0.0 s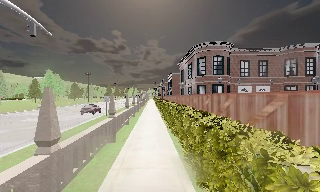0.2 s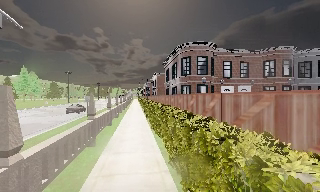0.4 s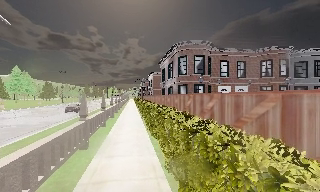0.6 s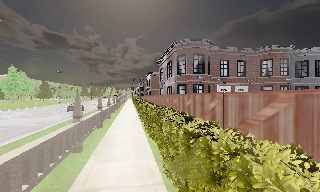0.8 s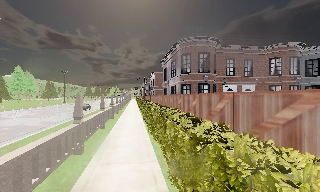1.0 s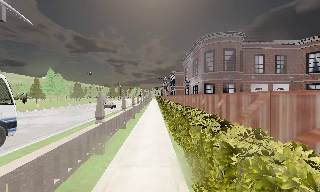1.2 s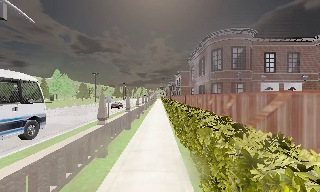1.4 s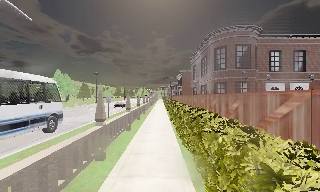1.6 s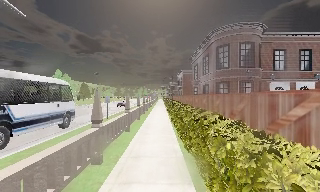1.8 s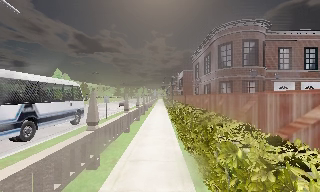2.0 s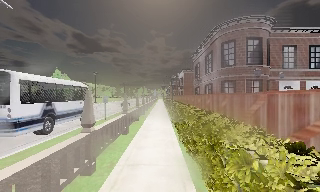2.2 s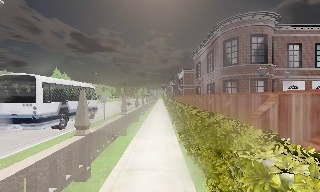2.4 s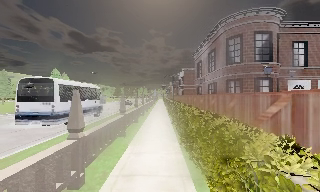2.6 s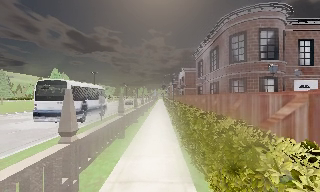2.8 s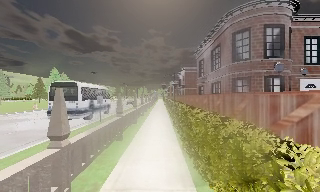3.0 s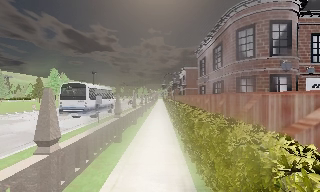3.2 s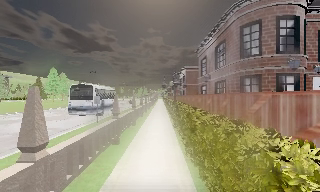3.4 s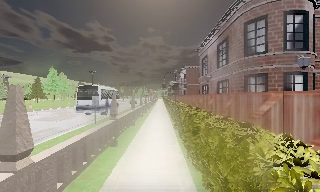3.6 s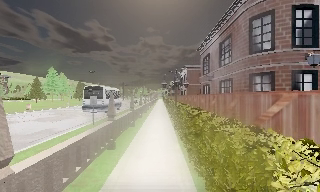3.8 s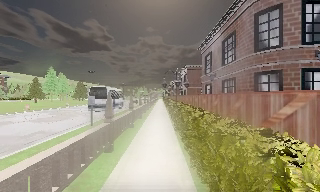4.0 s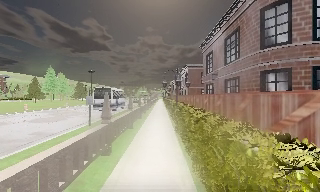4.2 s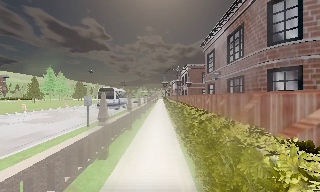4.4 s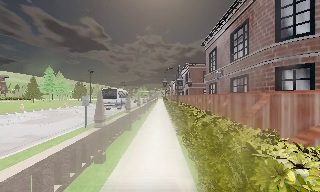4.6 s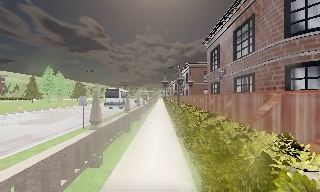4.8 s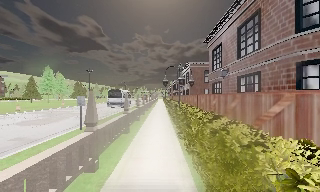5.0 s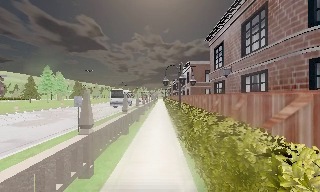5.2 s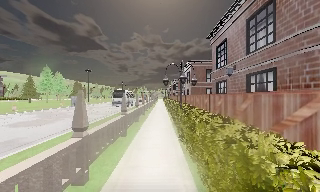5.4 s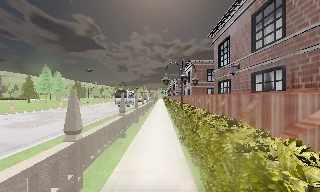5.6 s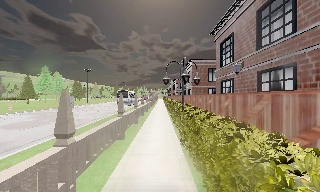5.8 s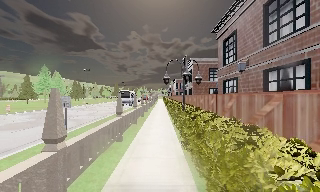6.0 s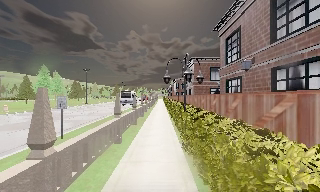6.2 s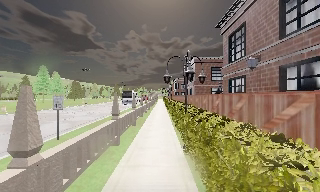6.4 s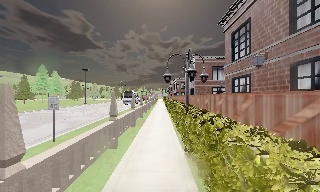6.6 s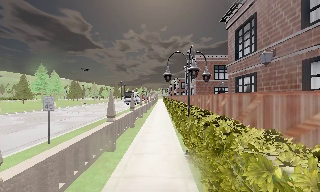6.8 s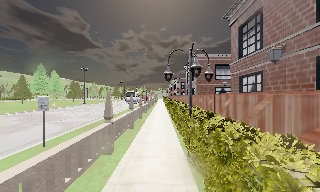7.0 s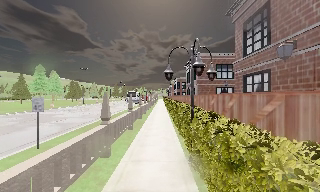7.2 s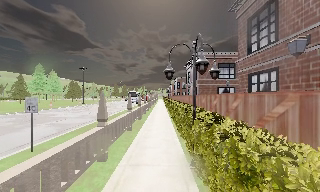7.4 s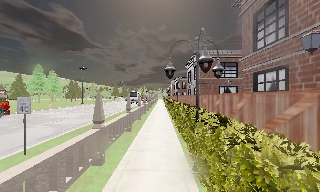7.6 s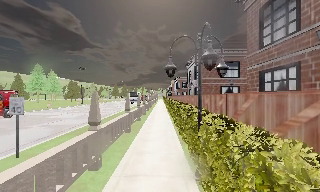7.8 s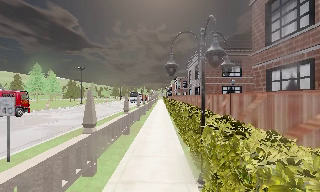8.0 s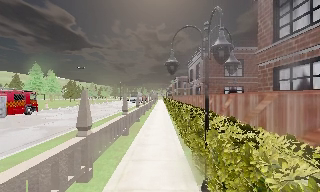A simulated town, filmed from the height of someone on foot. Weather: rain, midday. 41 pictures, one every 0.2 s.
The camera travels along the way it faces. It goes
forward.
0.0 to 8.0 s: The camera travels forward, about 15 m, so what stands in front looms larger.
The film runs forward here.
